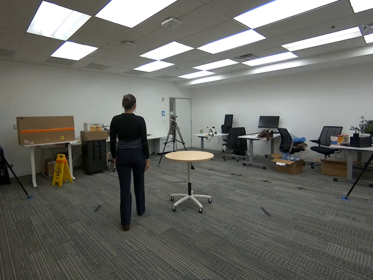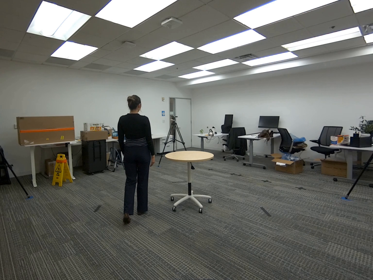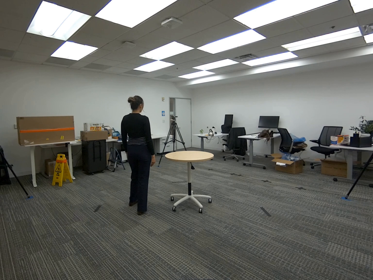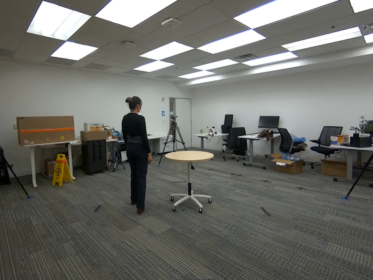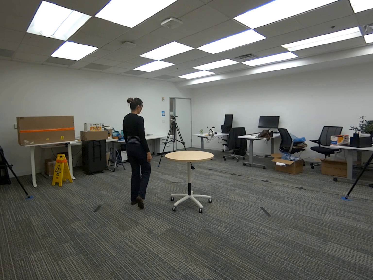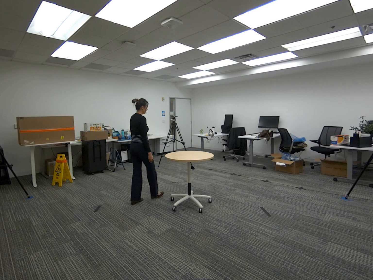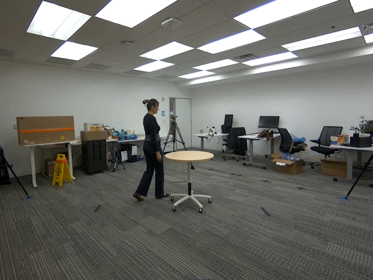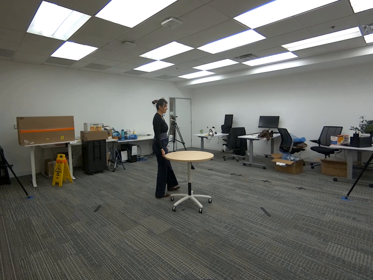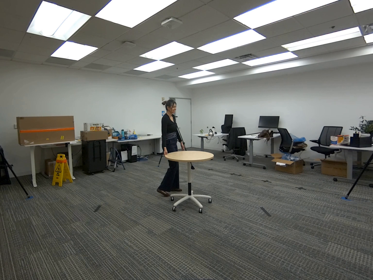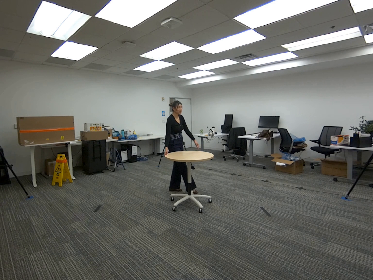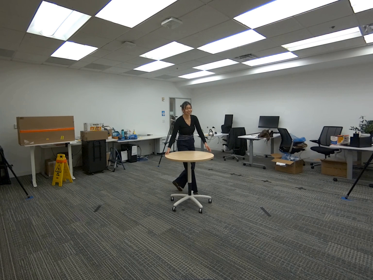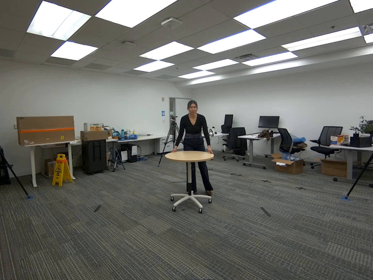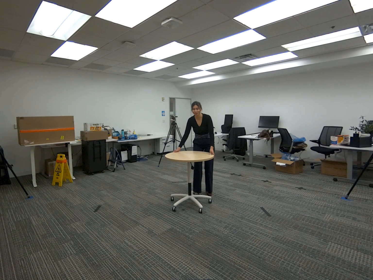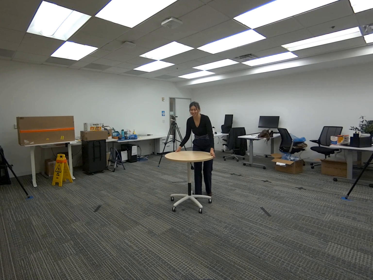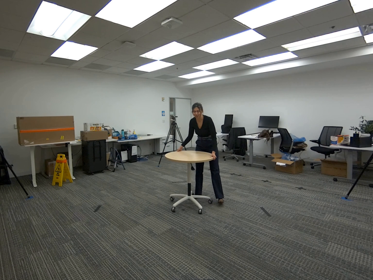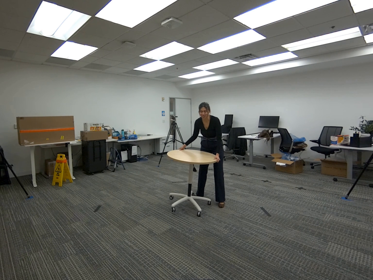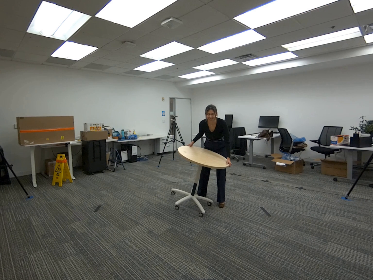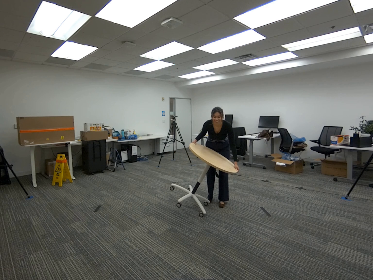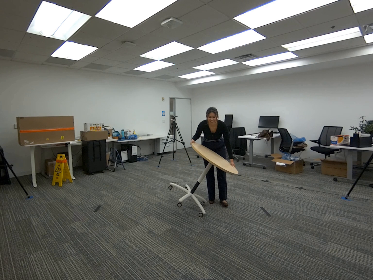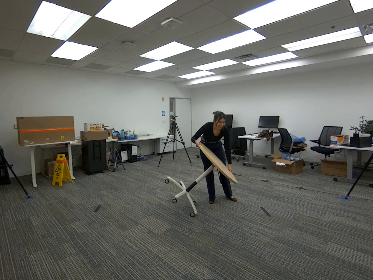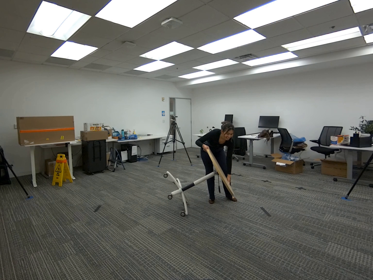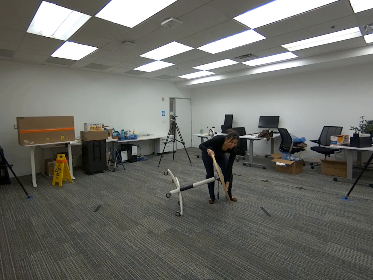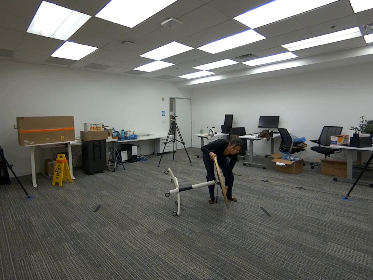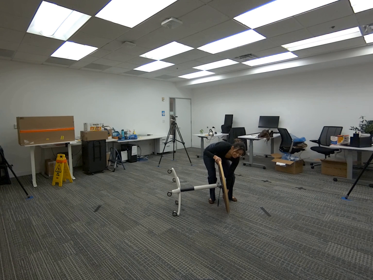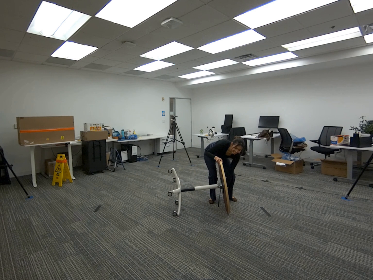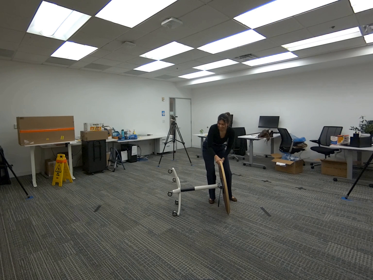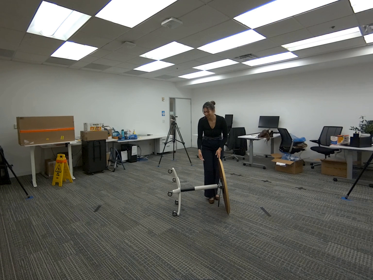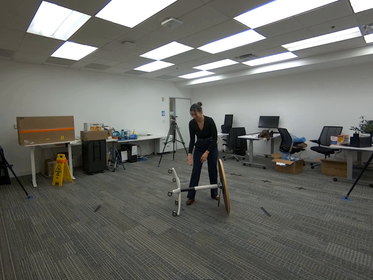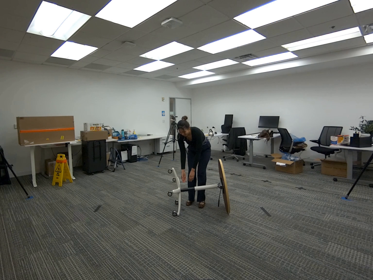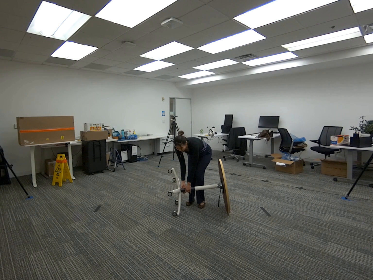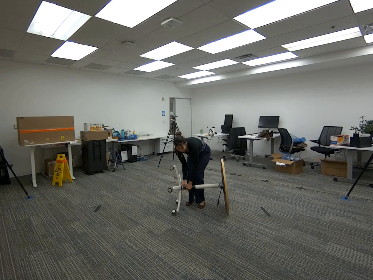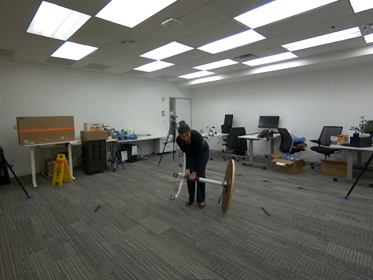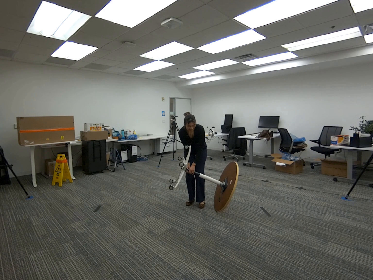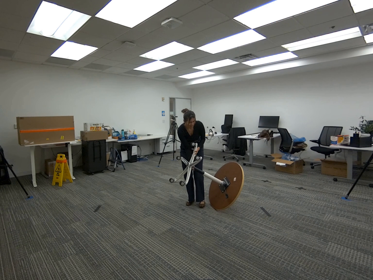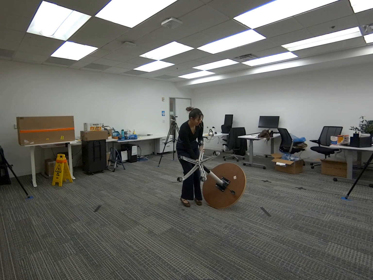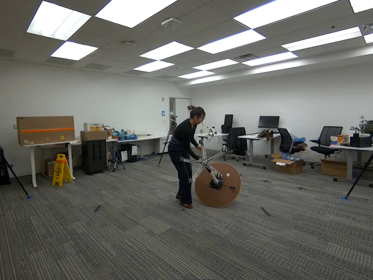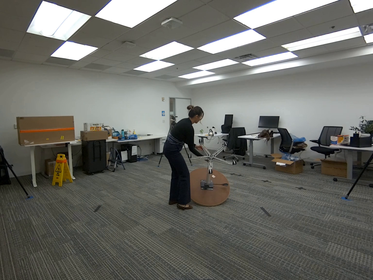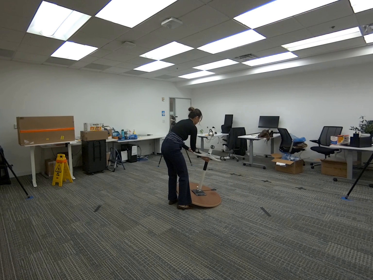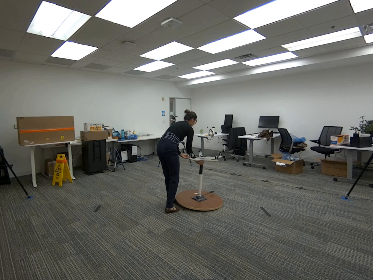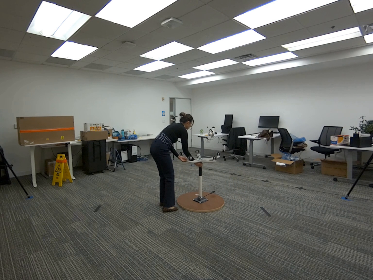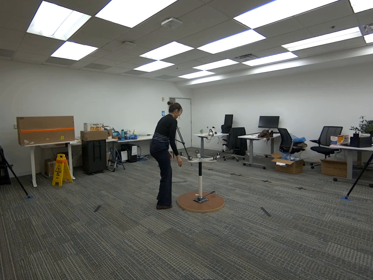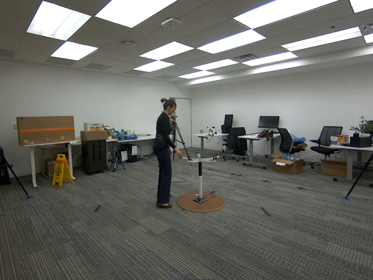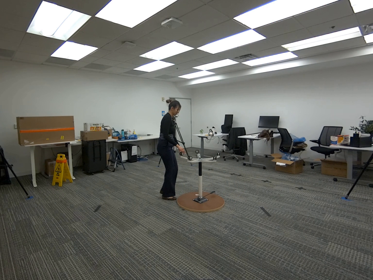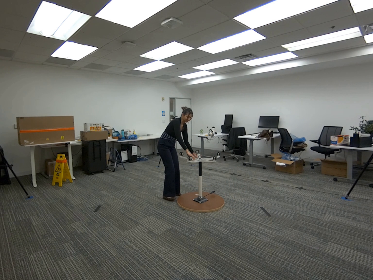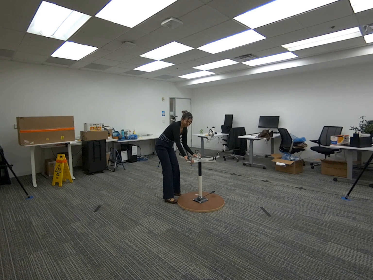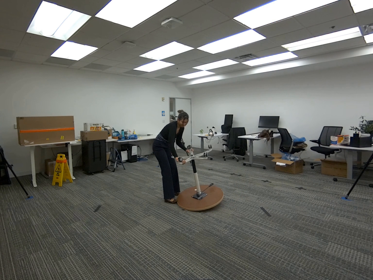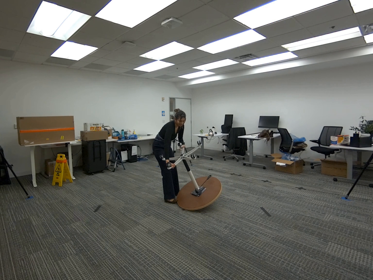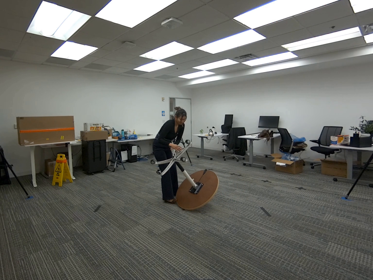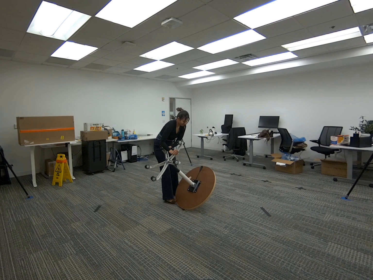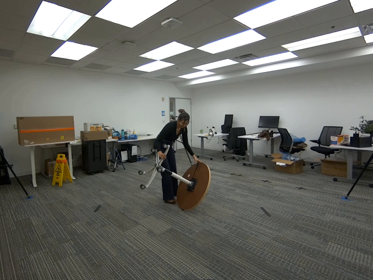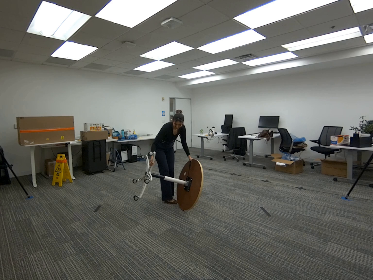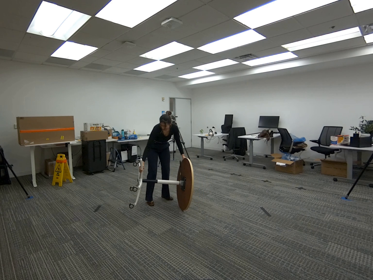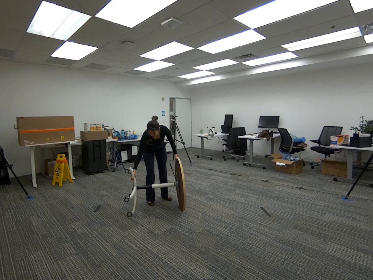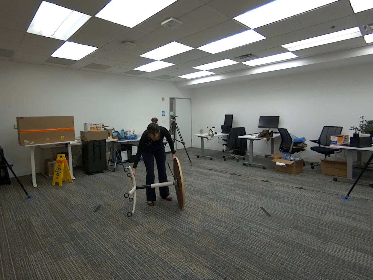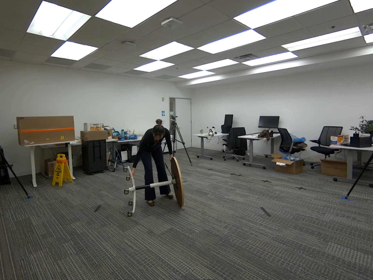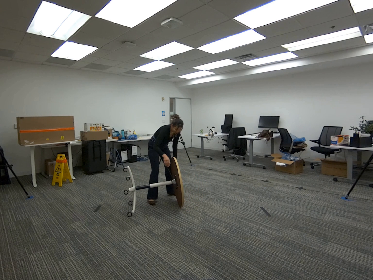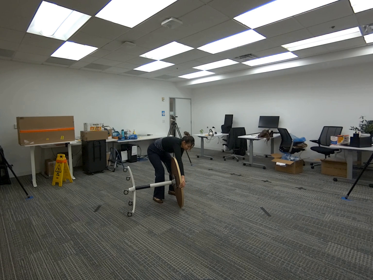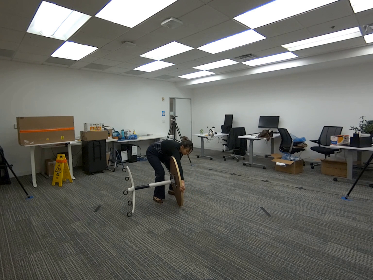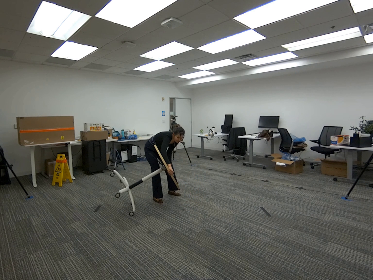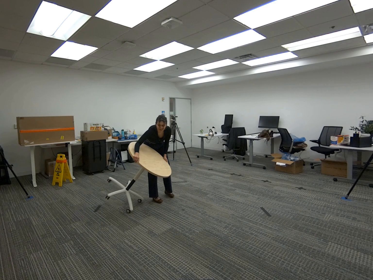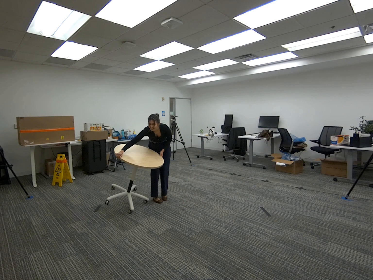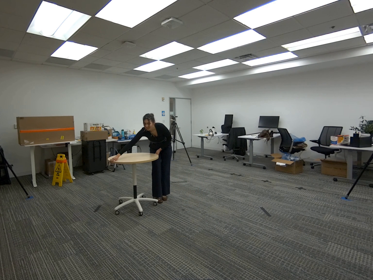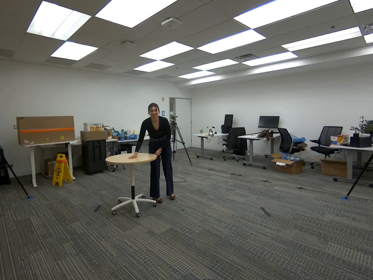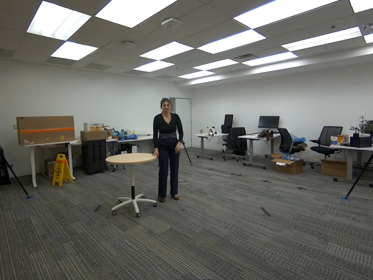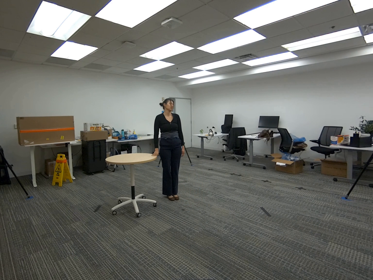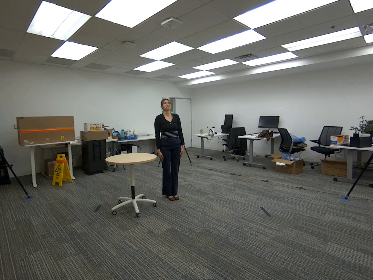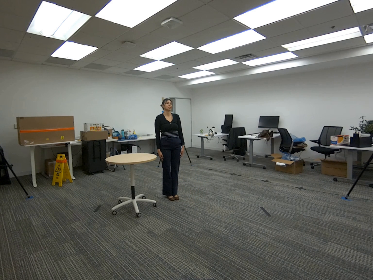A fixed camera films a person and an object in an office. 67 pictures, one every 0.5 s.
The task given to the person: "Walk to the round table and use both hands to lower it onto its side. Flip the table so the wheels are facing upward, then rotate it again onto its side, and continue rotating it until it returns to an upright position.
